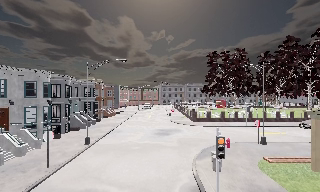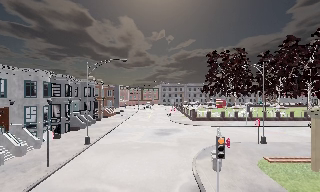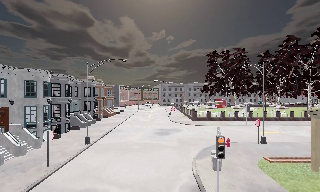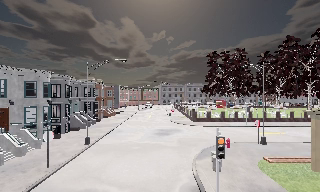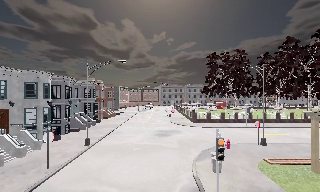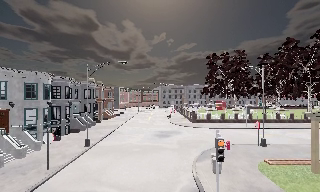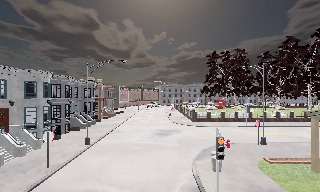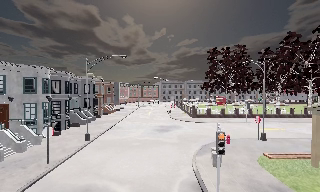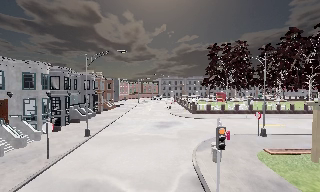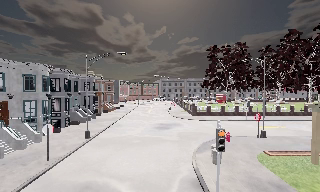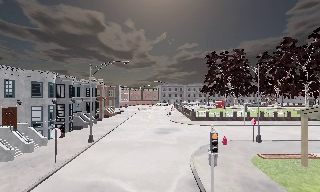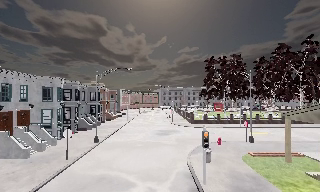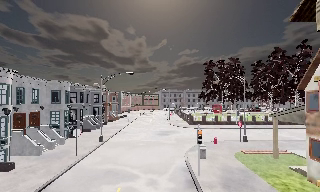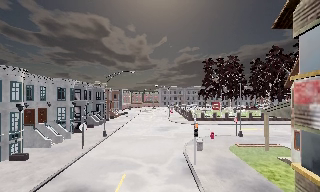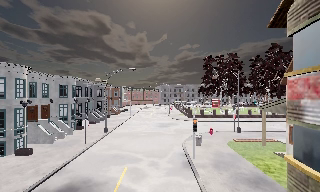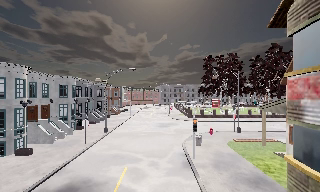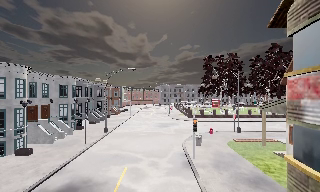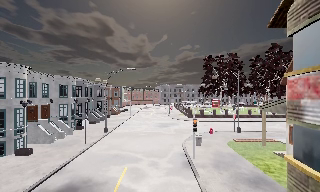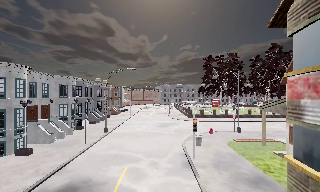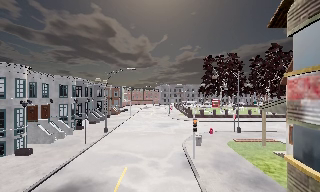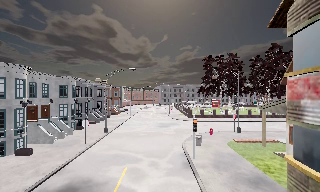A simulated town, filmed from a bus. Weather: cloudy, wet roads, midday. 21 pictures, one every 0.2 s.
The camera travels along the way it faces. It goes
backward.
0.0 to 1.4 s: The camera keeps its place and its aim.
1.4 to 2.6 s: The camera travels backward, about 4.5 m, so what stands in front gets smaller. It gains speed.
2.6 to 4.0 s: The camera shifts only a little, or ends up much as it began.
The film runs backward here.
